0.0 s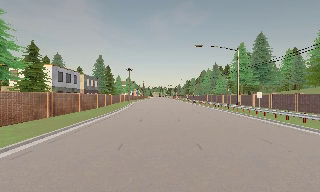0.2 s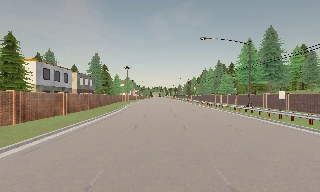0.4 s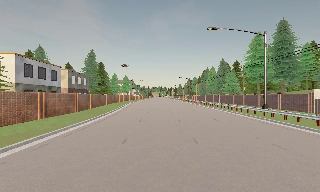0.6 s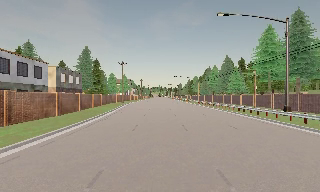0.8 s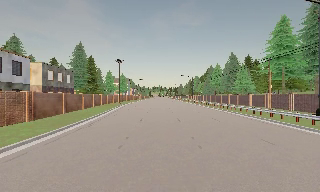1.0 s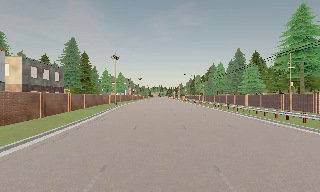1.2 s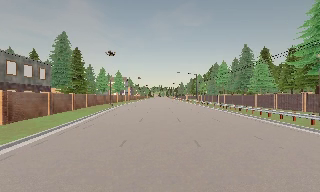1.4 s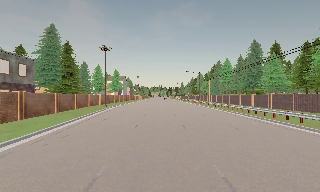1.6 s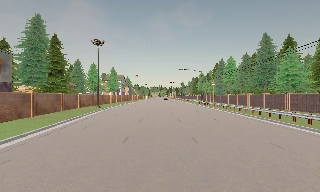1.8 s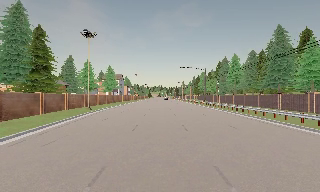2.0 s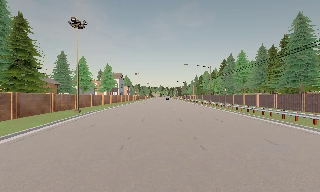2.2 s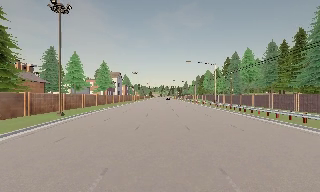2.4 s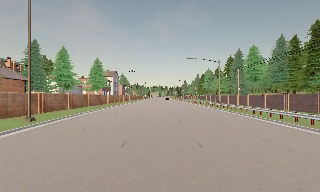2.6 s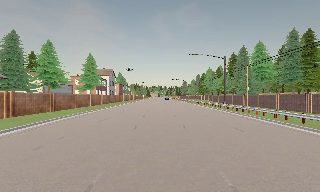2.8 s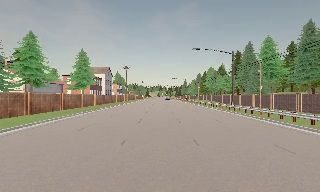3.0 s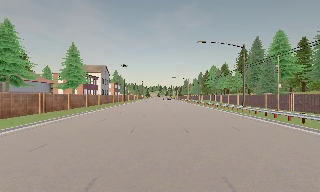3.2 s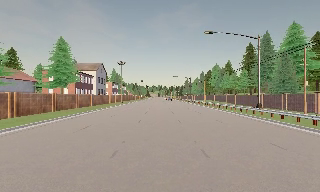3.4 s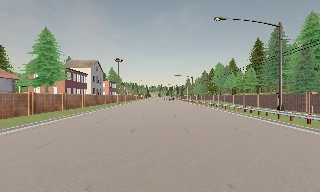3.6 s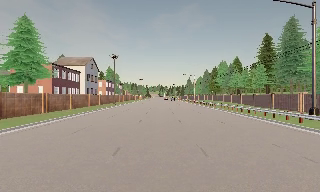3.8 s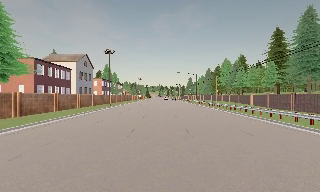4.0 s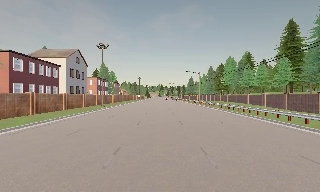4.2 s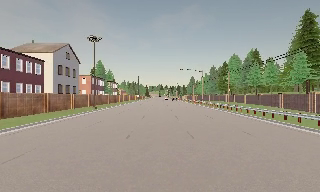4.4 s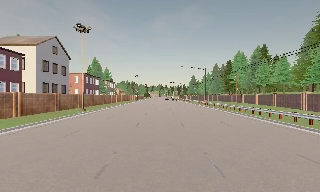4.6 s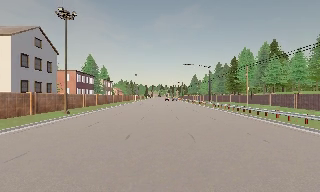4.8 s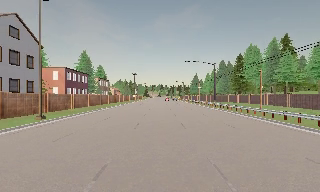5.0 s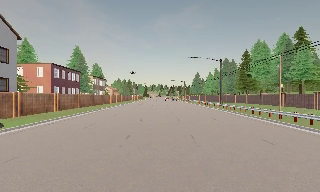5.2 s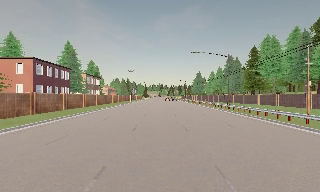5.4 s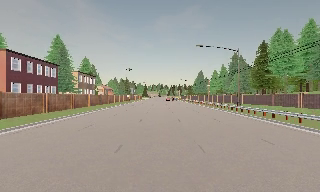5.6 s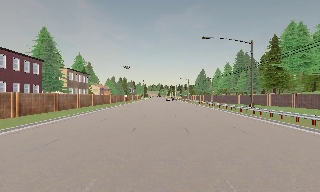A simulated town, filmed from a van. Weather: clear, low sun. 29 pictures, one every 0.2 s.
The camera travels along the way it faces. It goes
forward.
0.0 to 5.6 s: The camera travels forward, about 105 m, so what stands in front looms larger.
The film runs forward here.
